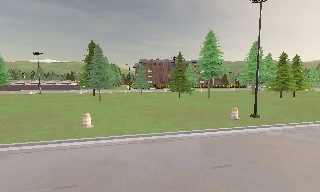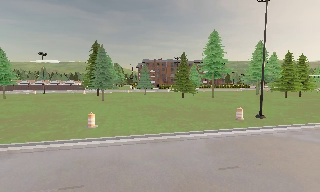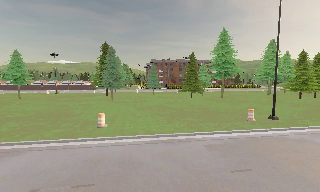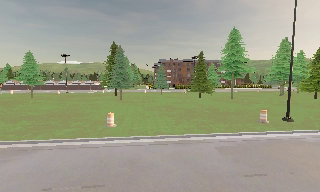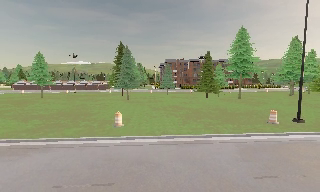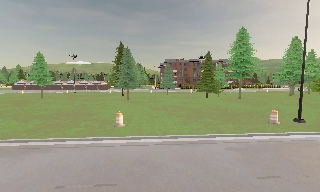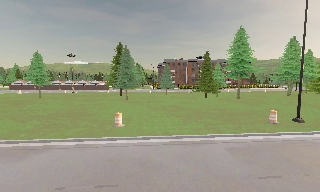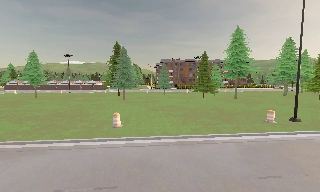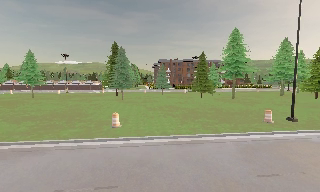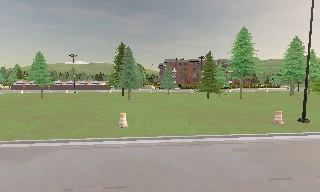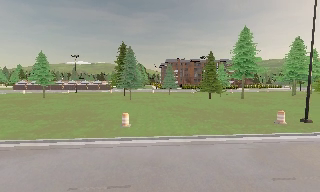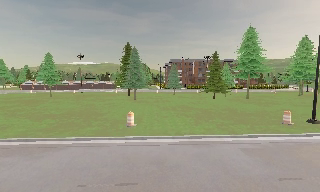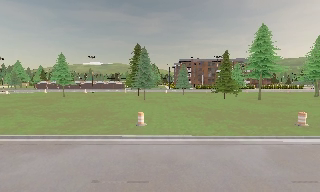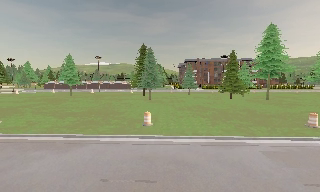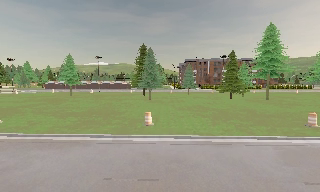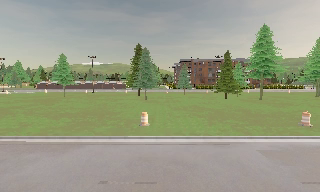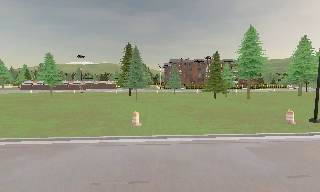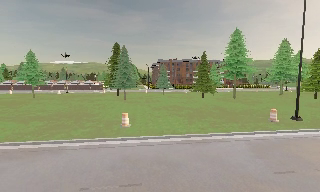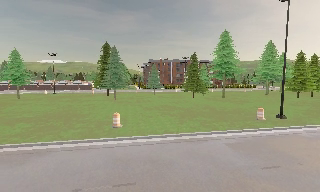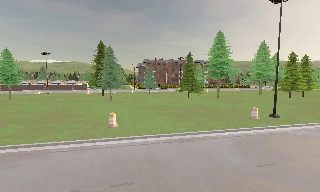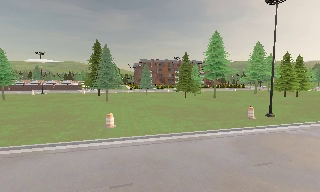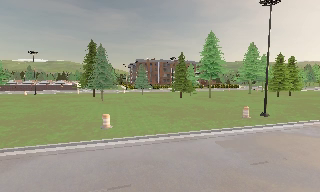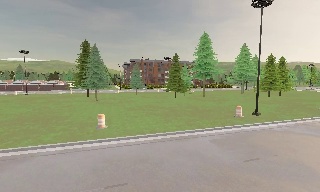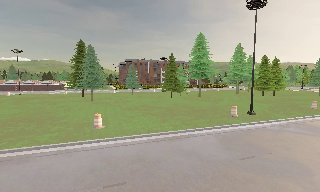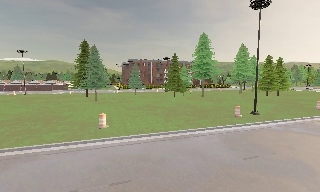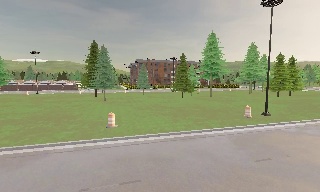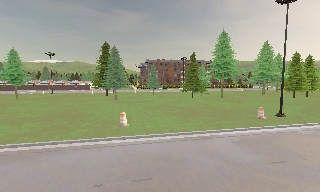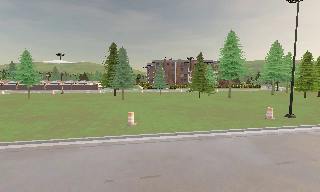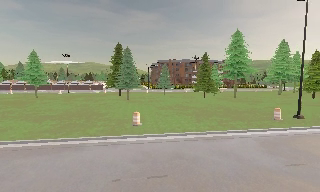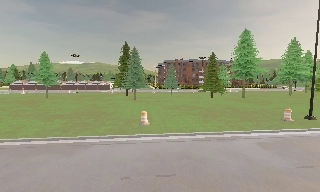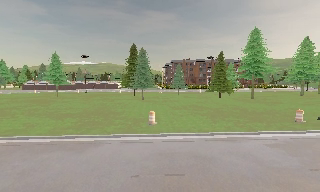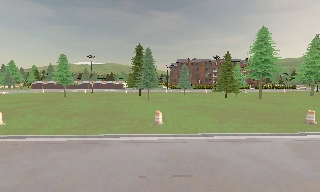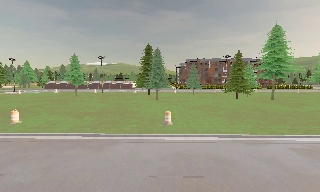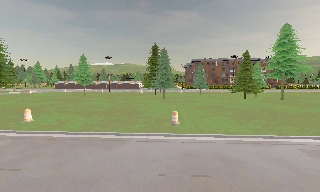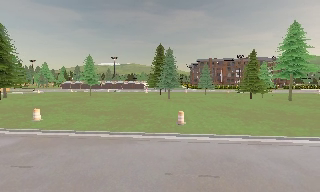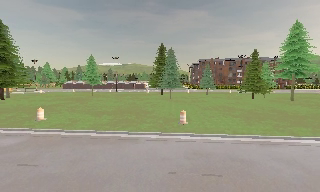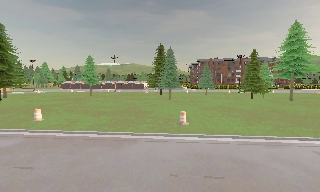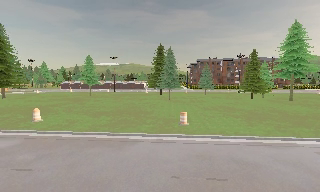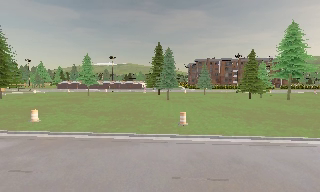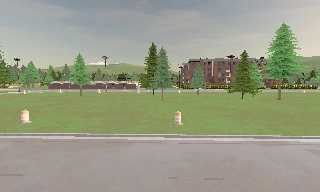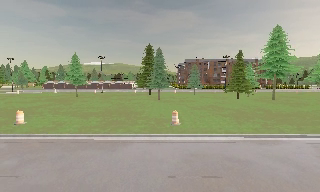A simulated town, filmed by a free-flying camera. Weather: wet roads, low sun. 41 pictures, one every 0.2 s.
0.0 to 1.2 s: The camera travels to its left, about 0.5 m, so close, fixed things drift to the right.
1.2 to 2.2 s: The camera shifts only a little, or ends up much as it began.
2.2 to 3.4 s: The camera travels to its left, about 0.5 m.
3.4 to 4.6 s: The scene slides to the left, as the camera pans about 10 degrees to its right. It travels to its left, about 0.5 m.
4.6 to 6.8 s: The camera pans to its left, which is counterclockwise from overhead, by about 25 degrees. It travels to its left and backward, about 1 m, so close, fixed things drift to the right.
6.8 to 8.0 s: The camera travels to its left, about 0.5 m.
The film runs backward here.
